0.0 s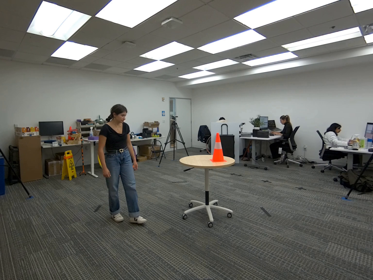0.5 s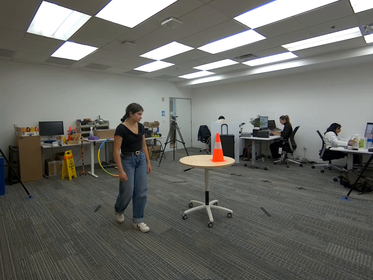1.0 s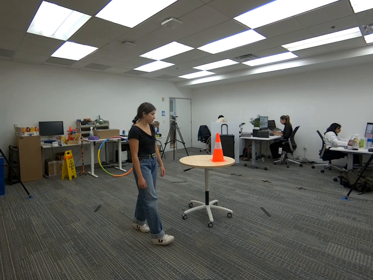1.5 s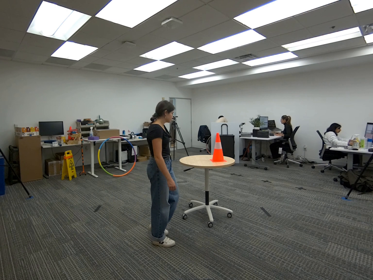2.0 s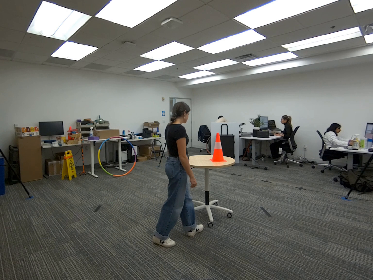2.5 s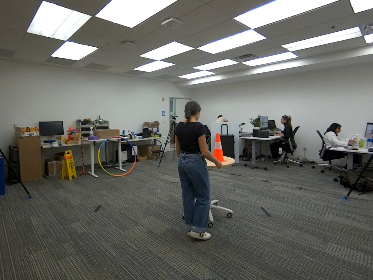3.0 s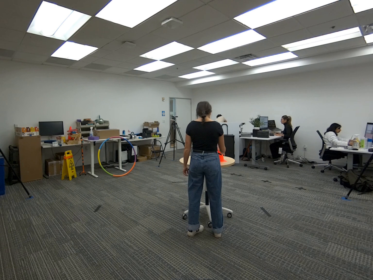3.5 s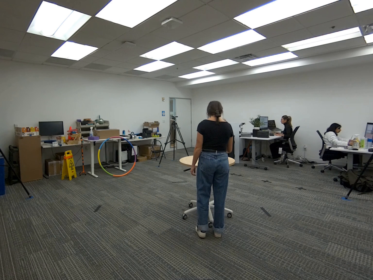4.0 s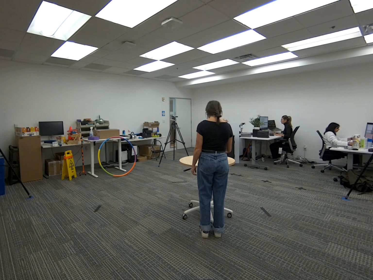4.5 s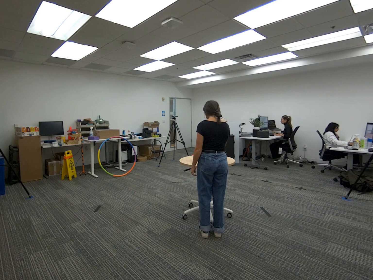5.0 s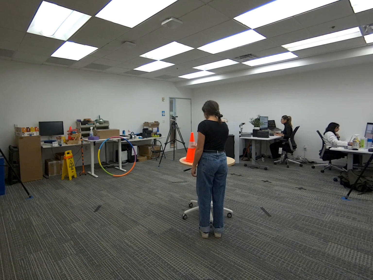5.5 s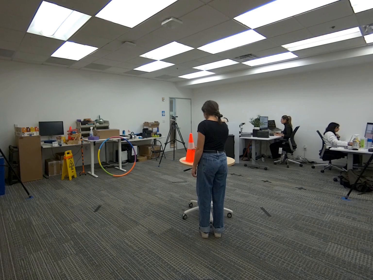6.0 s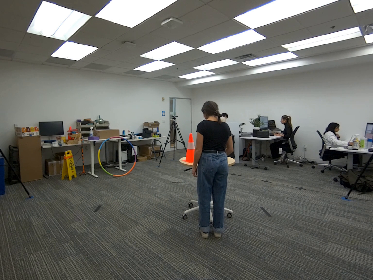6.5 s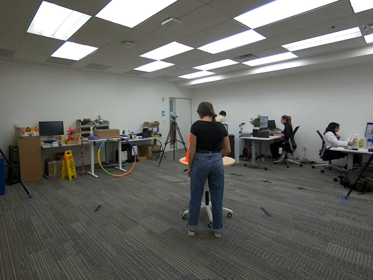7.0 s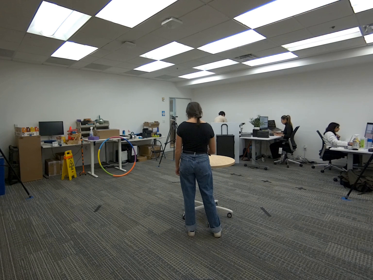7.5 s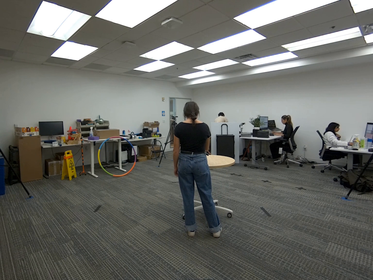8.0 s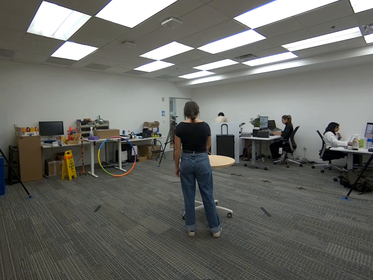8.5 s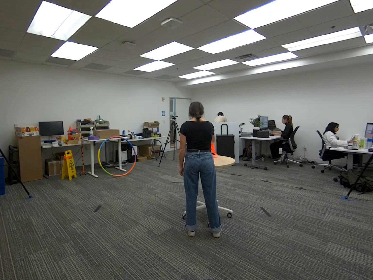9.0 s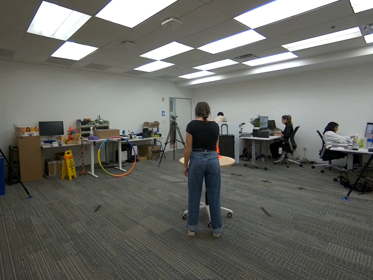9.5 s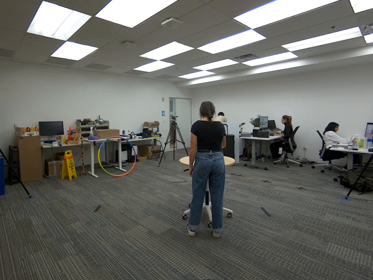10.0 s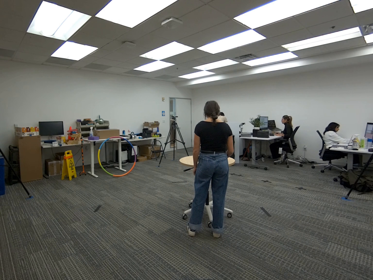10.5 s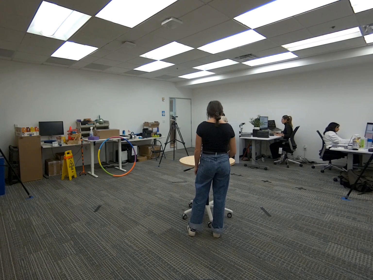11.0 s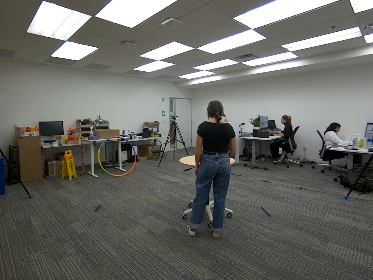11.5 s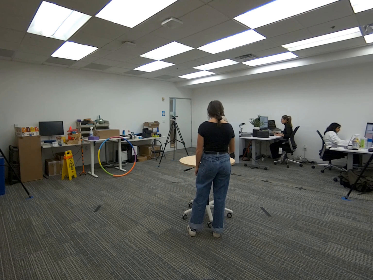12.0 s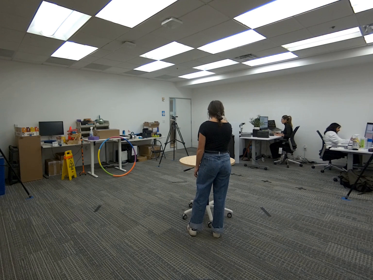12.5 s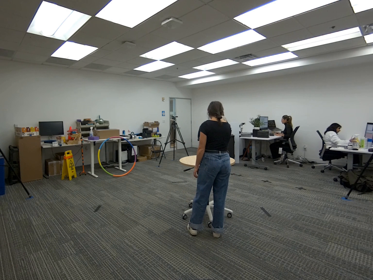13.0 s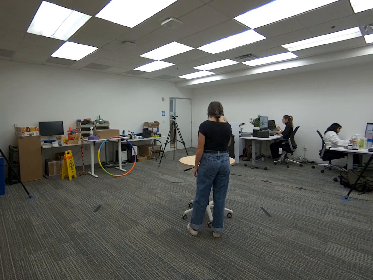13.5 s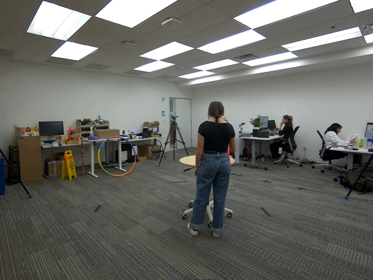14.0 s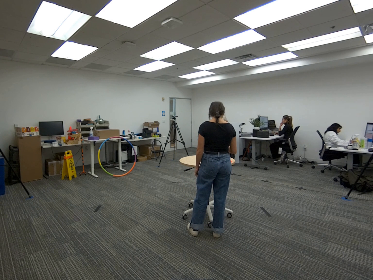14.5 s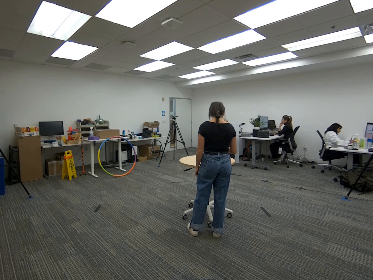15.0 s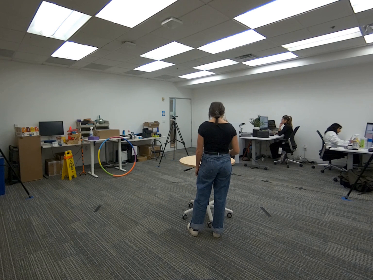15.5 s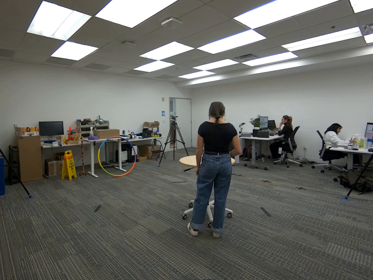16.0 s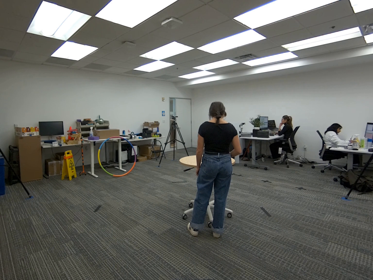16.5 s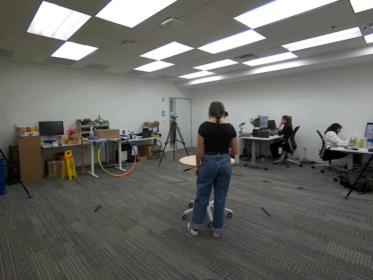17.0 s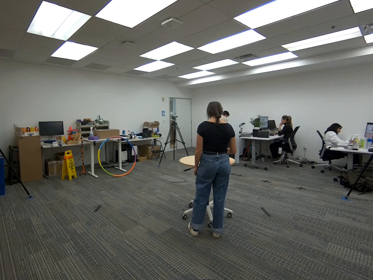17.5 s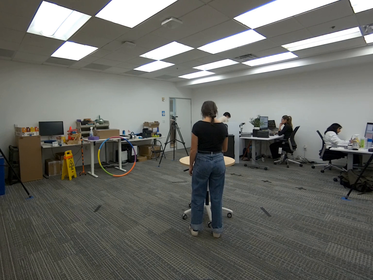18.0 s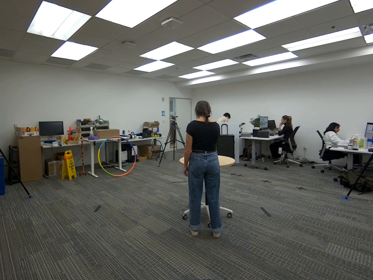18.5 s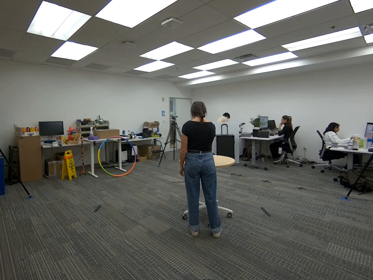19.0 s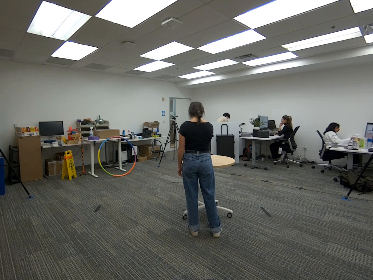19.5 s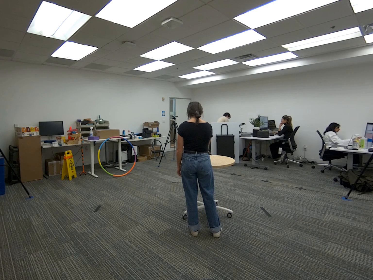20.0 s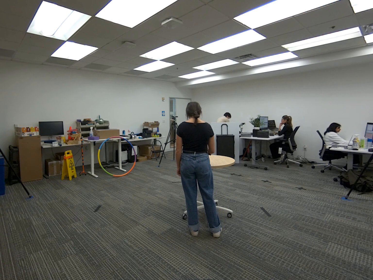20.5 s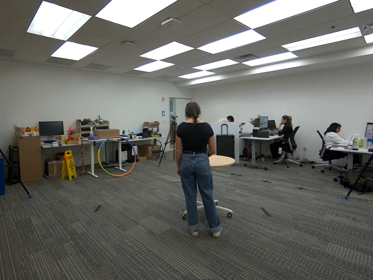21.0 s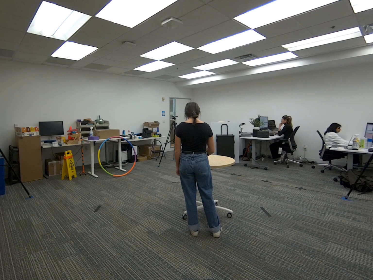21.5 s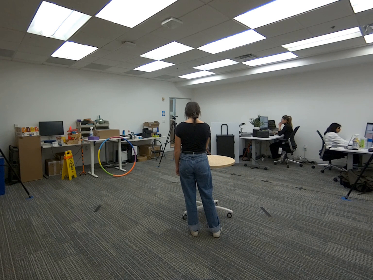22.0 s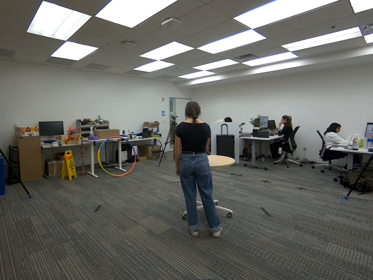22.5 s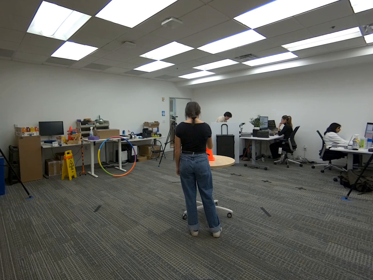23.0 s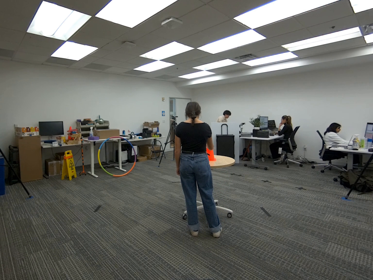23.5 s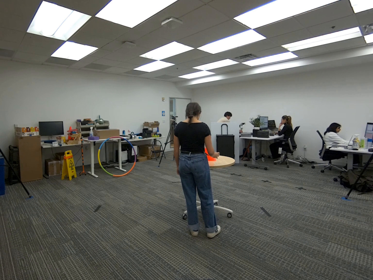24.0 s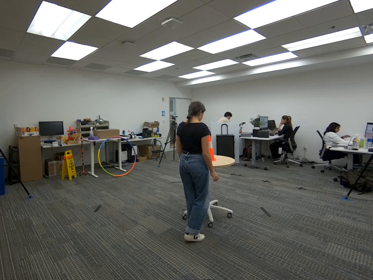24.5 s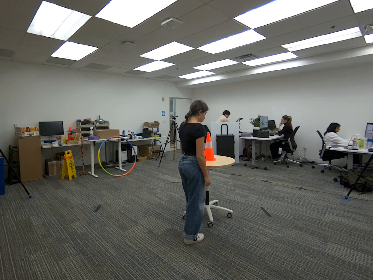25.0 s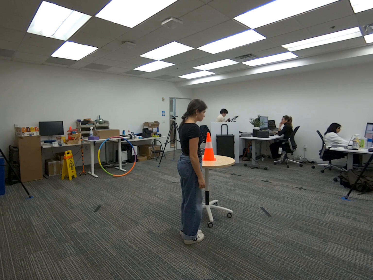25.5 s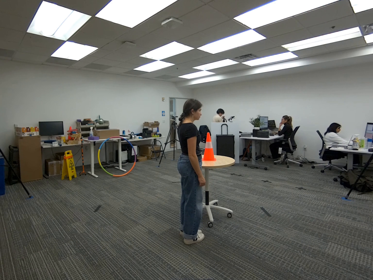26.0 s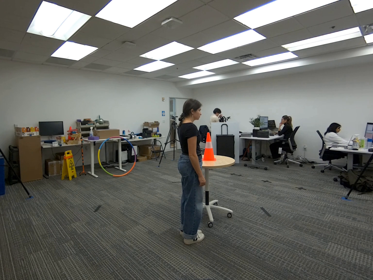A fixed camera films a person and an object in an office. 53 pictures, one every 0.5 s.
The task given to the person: Walk to the traffic cone on the round table, pick and place the cone on the table until finish.
